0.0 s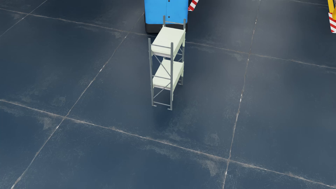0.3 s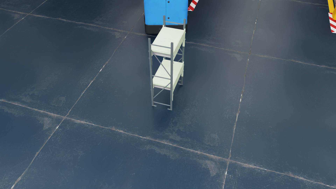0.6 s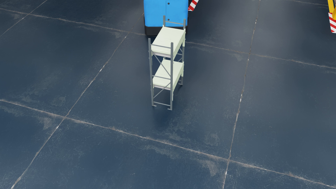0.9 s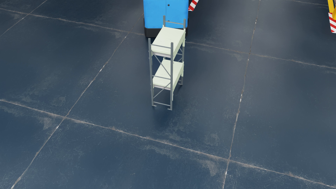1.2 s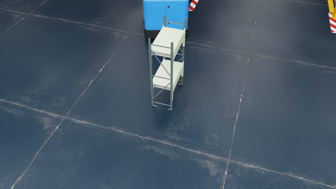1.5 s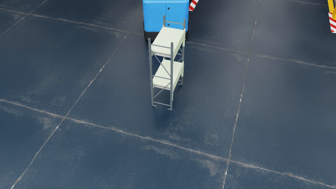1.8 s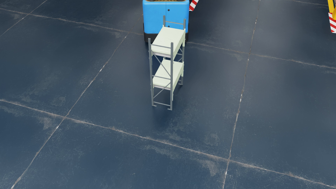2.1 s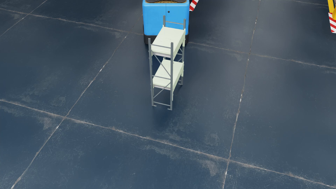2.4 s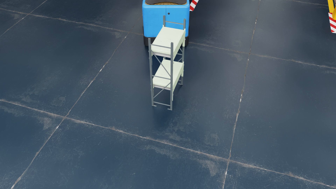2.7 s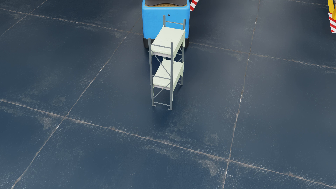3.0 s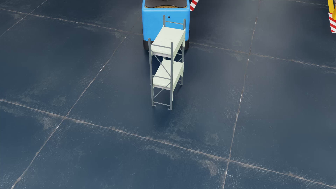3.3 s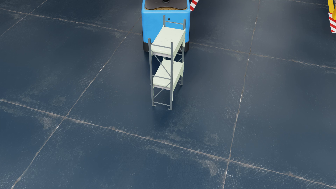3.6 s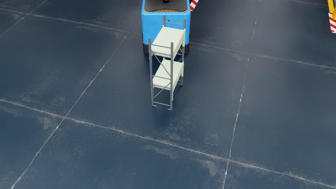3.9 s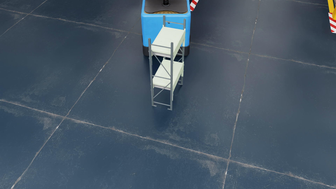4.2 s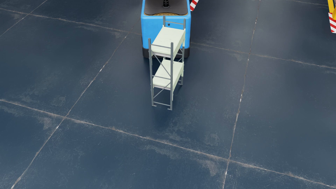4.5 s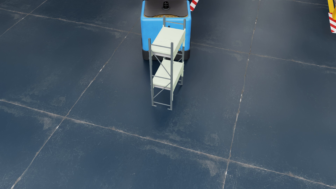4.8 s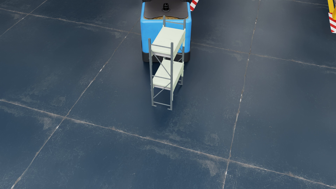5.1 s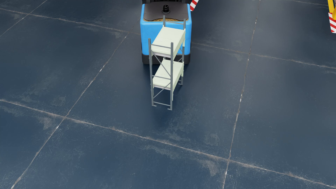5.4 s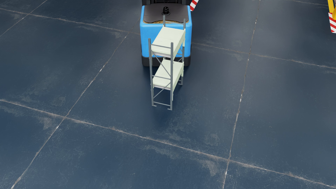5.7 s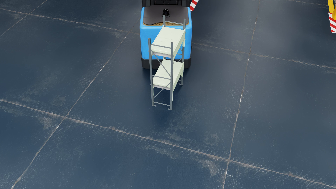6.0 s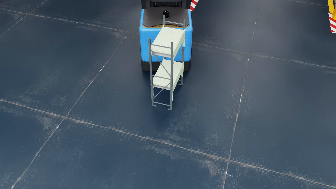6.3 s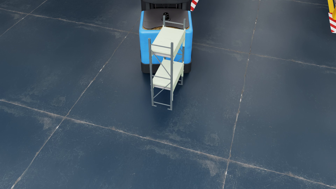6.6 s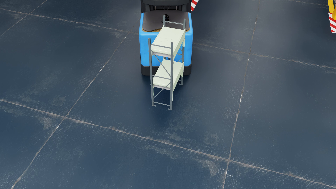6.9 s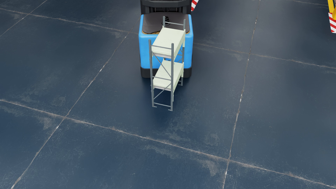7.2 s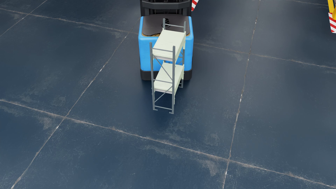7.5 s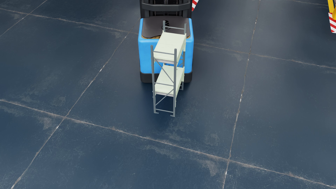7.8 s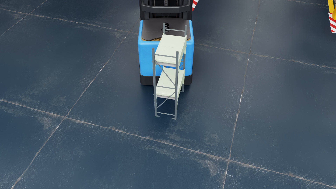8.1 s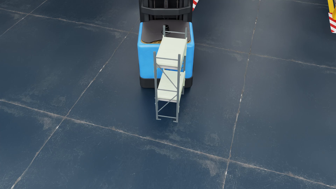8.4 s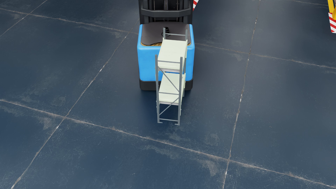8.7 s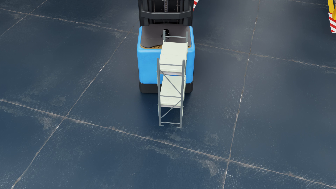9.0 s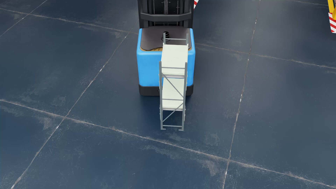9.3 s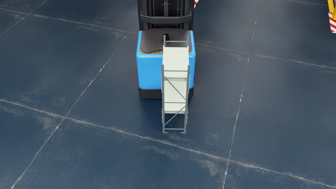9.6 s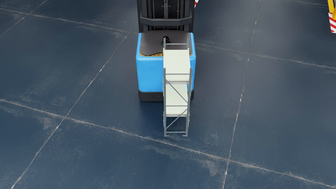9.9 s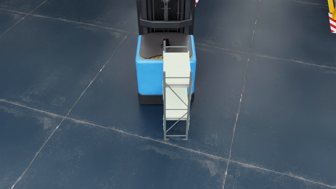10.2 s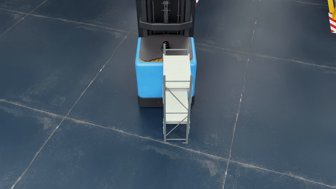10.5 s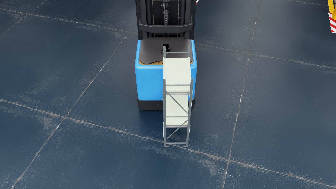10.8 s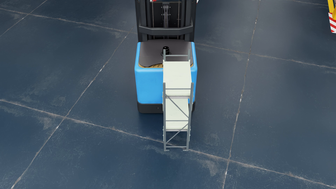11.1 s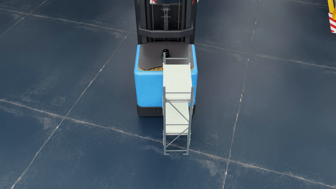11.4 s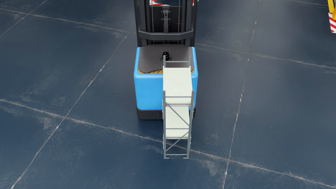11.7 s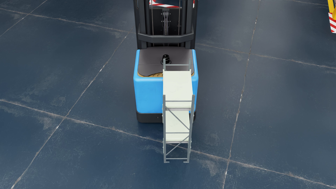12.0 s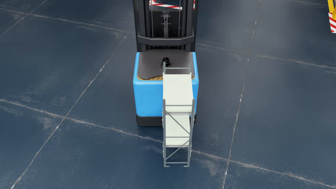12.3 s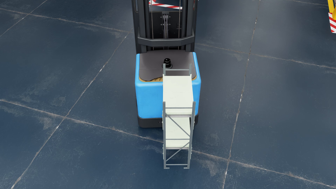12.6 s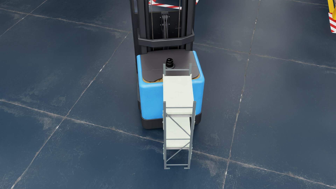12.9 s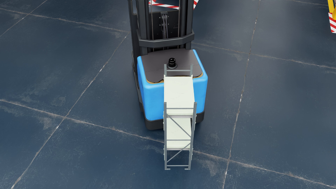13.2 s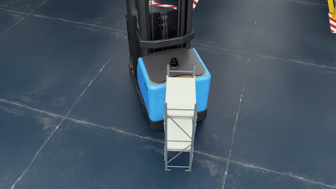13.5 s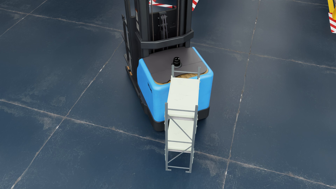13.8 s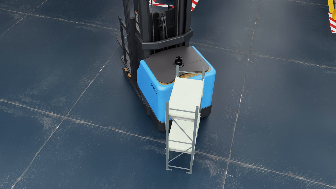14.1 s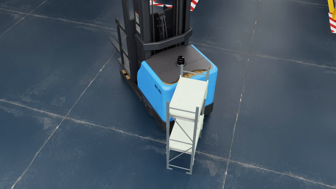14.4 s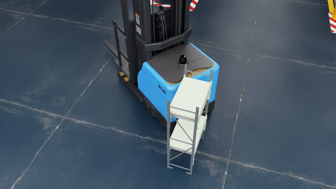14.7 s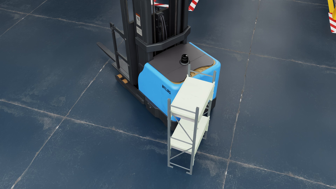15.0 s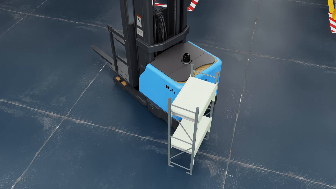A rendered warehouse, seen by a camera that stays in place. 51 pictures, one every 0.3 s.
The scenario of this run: A forklift runs into an object in its way.
